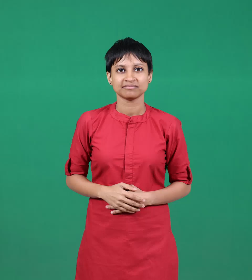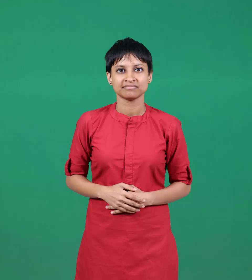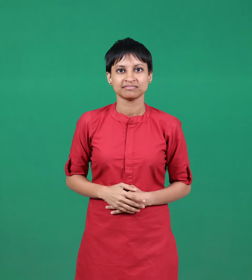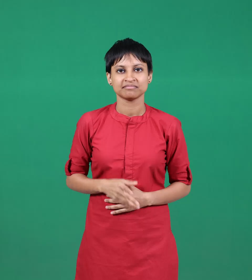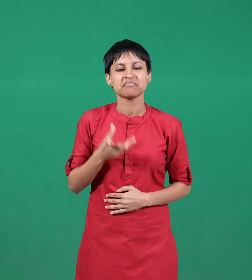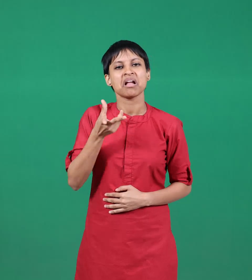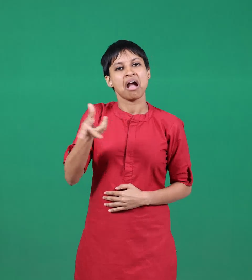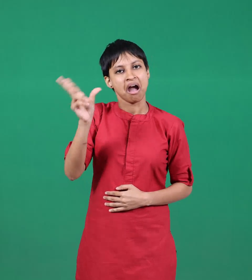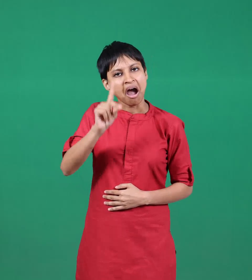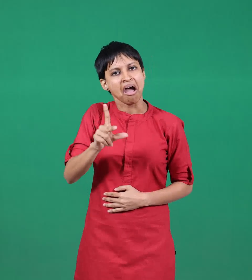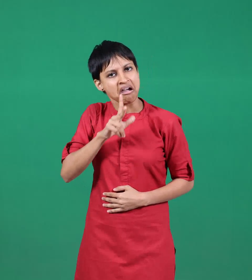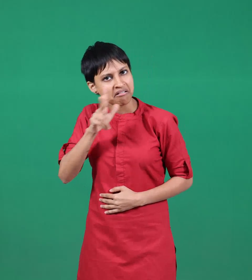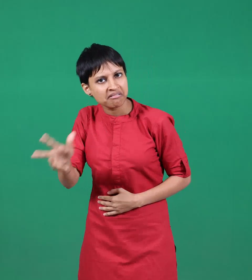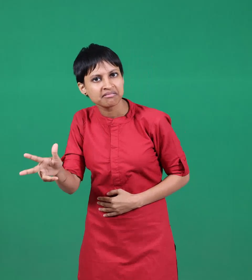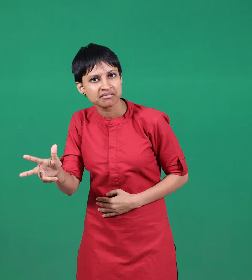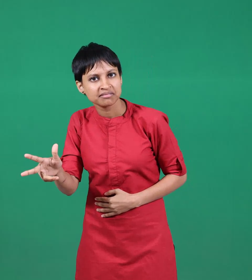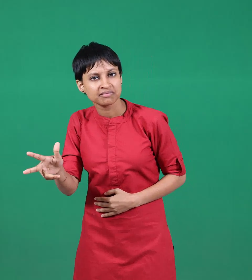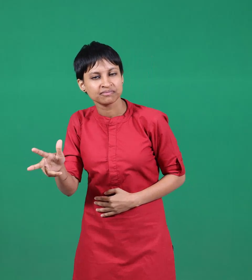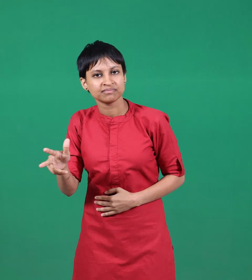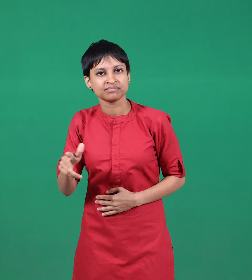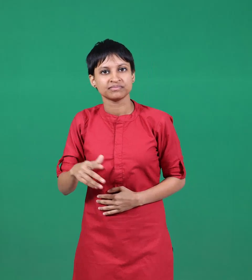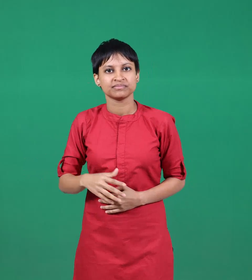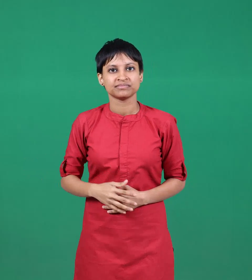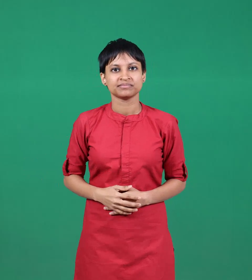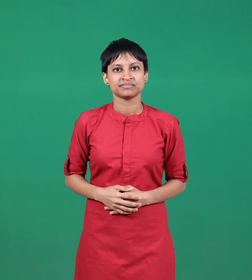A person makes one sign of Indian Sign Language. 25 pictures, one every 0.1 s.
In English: retell
